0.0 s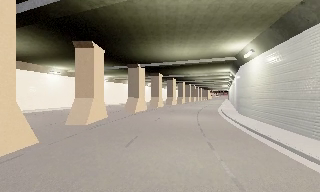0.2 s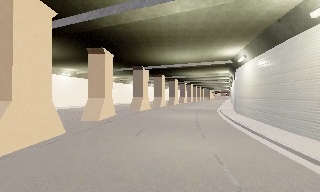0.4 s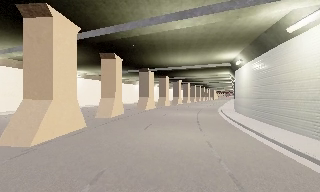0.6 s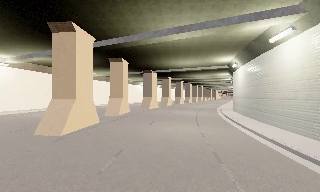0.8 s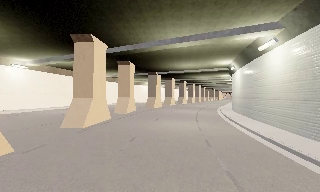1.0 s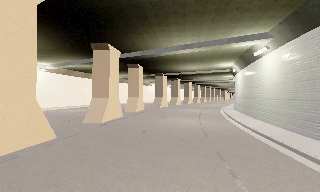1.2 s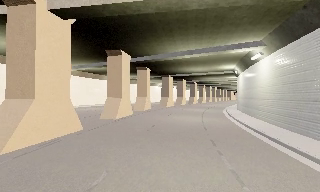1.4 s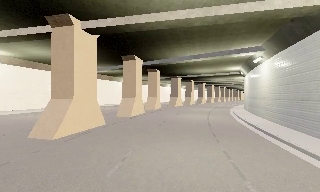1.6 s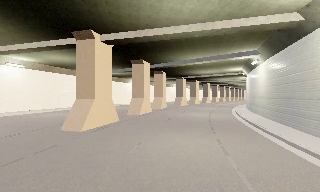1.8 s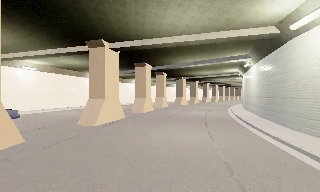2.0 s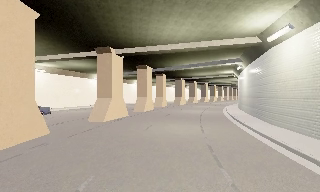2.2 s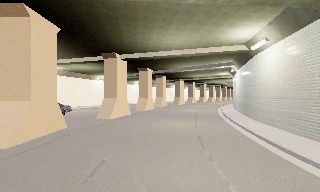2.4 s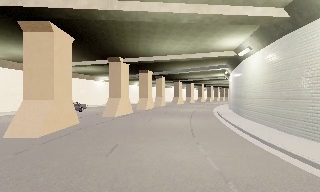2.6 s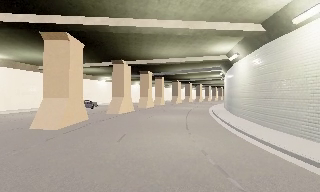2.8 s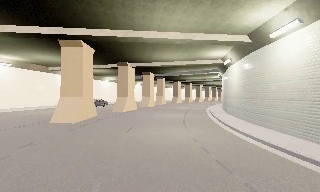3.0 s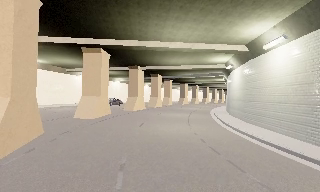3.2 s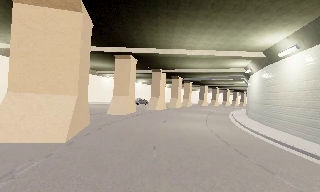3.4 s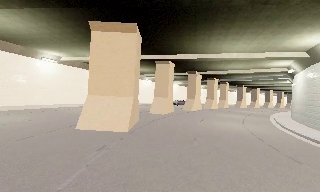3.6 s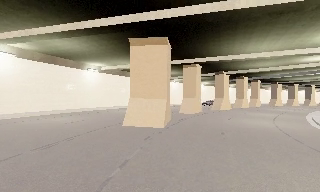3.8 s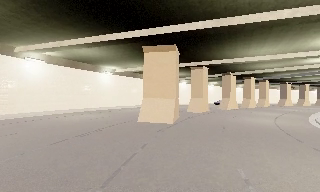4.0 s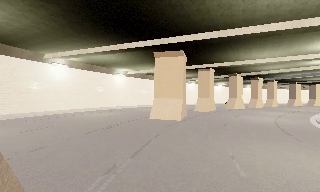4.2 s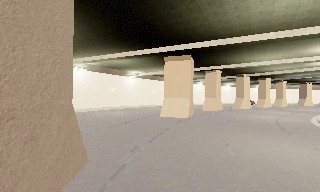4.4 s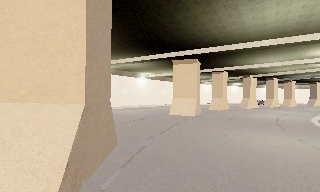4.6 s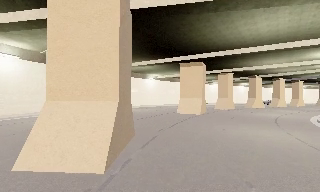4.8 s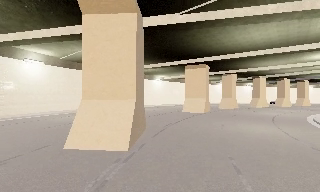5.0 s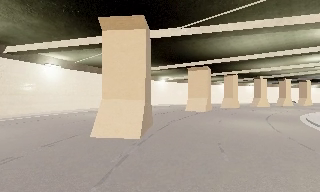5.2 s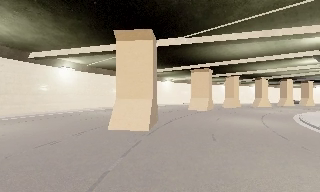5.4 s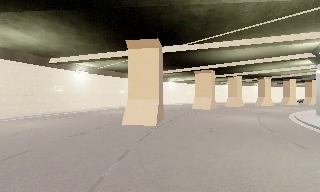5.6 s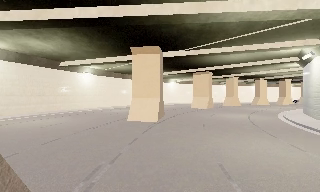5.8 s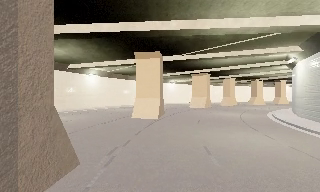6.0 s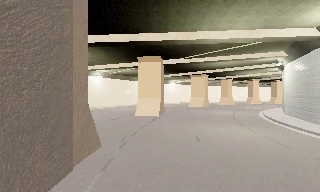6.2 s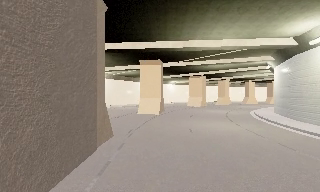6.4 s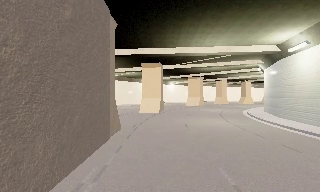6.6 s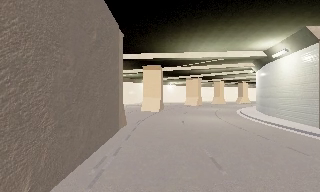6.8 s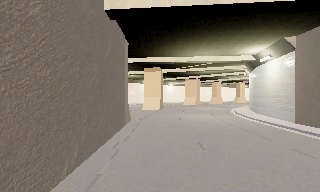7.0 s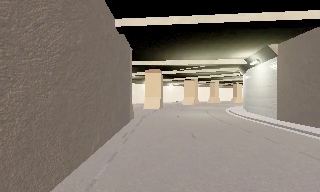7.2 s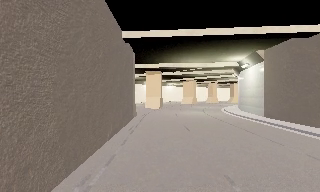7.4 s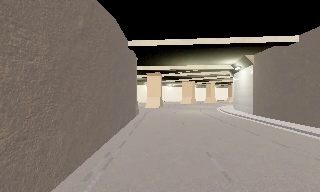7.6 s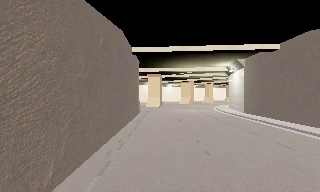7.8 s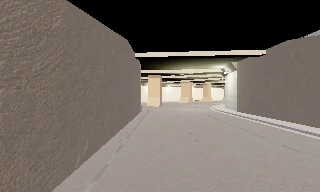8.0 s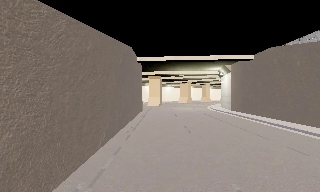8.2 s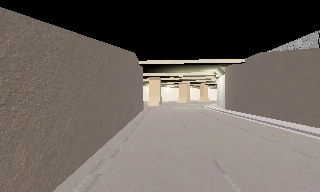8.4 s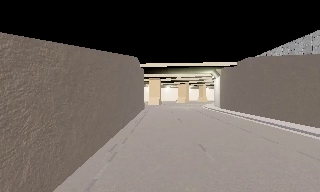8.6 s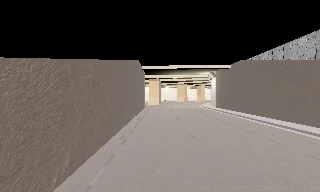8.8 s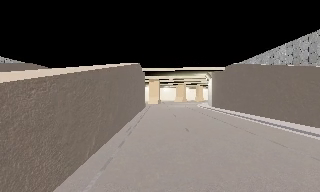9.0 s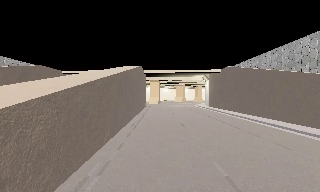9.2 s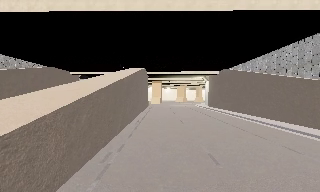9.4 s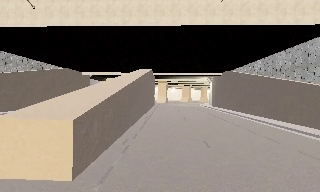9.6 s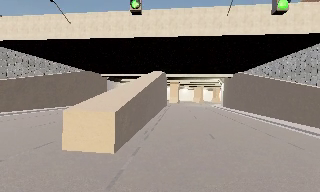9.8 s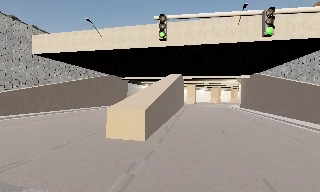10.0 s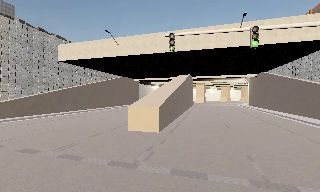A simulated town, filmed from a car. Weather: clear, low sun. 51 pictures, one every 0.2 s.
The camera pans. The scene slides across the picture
to the right.
The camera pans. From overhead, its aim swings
counterclockwise.
0.0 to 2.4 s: The camera pans to its left, which is counterclockwise from overhead, by about 15 degrees. It travels backward, about 20 m, so what stands in front gets smaller.
2.4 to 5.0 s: The scene slides to the right, as the camera pans about 50 degrees to its left. It travels backward, about 20 m.
5.0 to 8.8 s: The camera travels backward, about 35 m, so what stands in front gets smaller.
8.8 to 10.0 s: The camera swings to its left by about 15 degrees, and the scene slides to the right. It travels backward, about 10 m, so what stands in front gets smaller.
The film runs backward here.
